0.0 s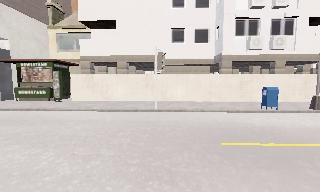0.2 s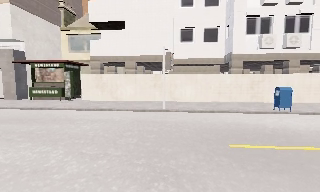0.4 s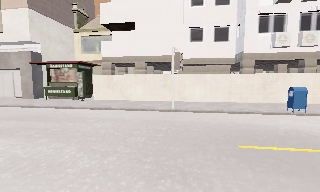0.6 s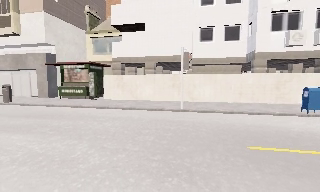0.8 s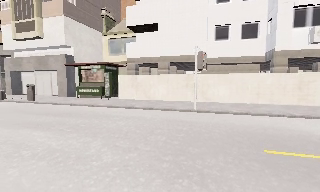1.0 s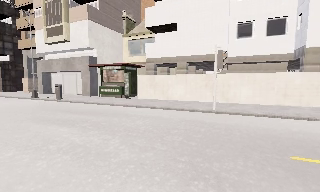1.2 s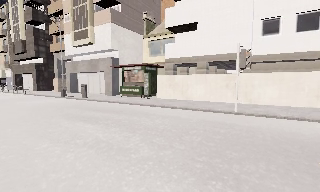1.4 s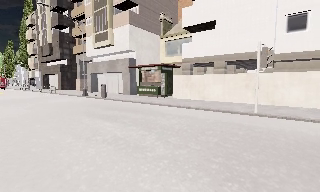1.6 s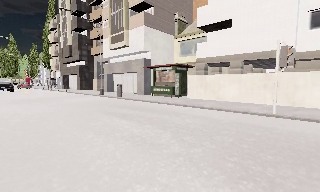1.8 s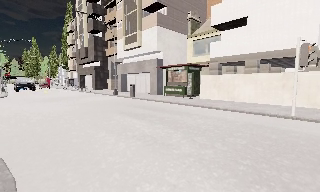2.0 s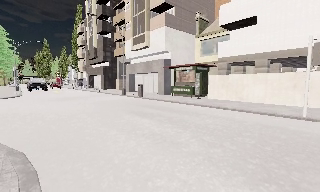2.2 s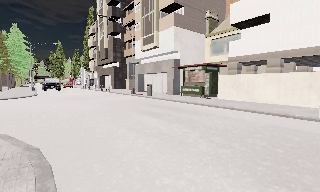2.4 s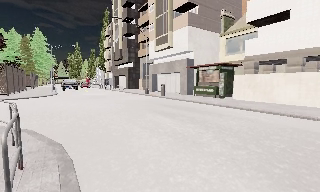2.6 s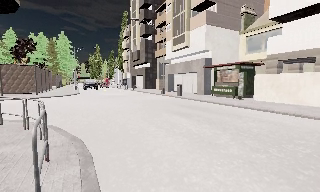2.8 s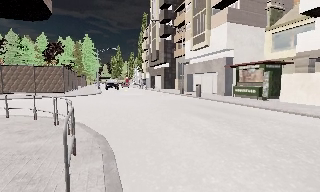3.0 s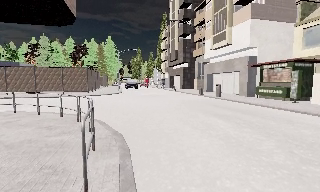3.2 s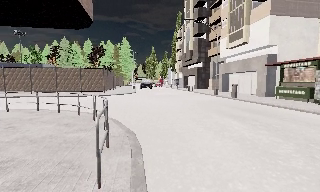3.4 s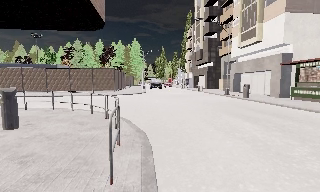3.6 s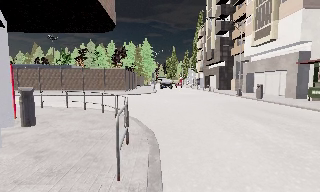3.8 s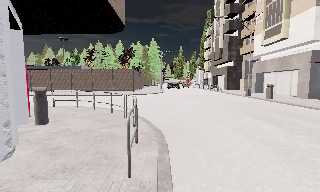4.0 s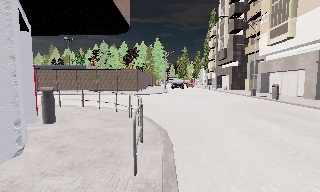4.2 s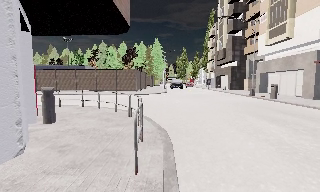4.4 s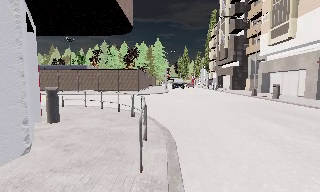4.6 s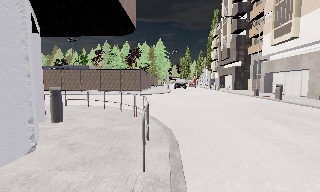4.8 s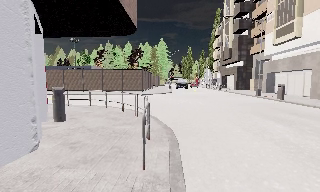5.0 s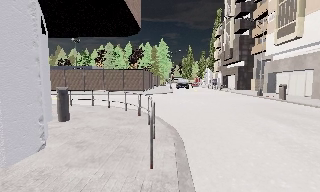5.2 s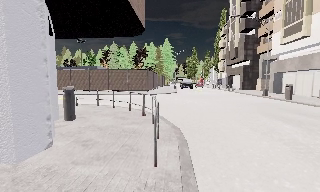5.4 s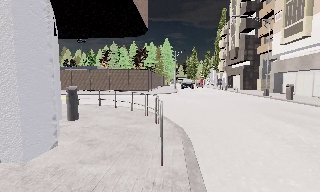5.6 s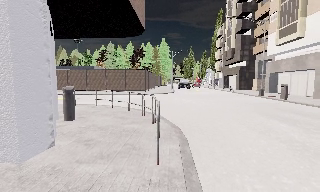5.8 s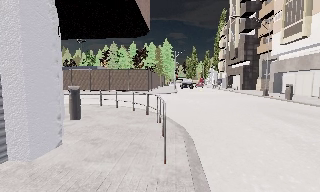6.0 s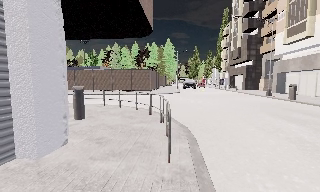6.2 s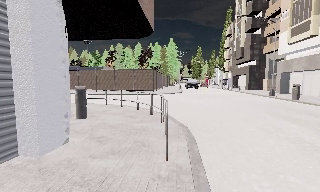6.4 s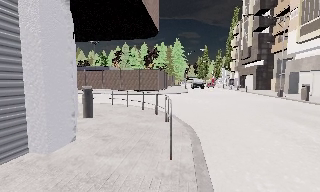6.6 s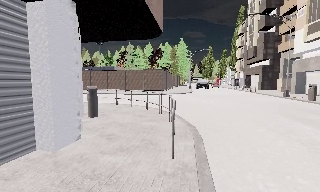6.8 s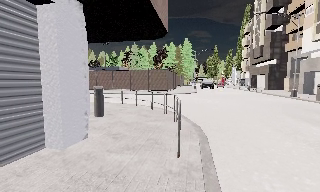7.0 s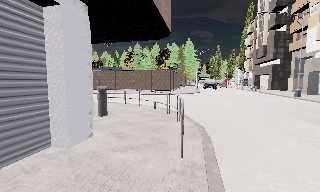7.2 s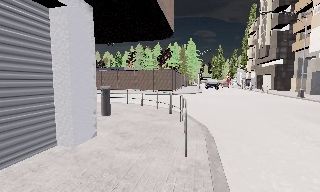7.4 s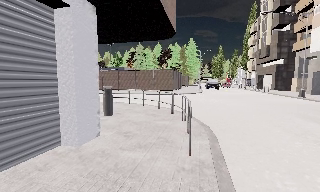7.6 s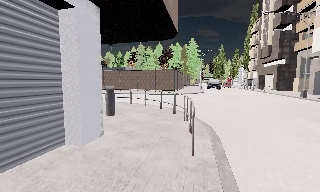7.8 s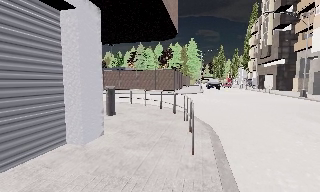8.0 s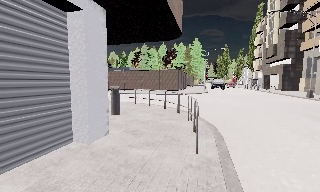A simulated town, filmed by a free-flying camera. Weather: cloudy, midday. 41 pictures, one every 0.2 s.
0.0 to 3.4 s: The camera pans to its left, which is counterclockwise from overhead, by about 80 degrees. It travels backward, about 1 m.
3.4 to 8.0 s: The camera swings to its left by about 20 degrees, and the scene slides to the right. It travels backward, about 1 m, so what stands in front gets smaller.
The film runs forward here.
